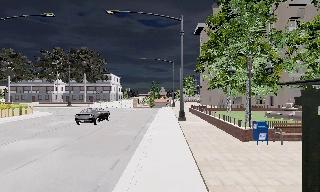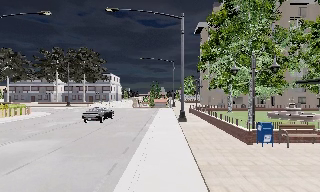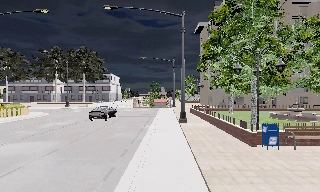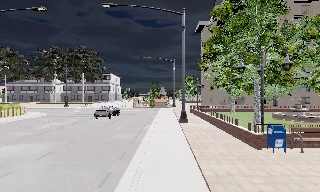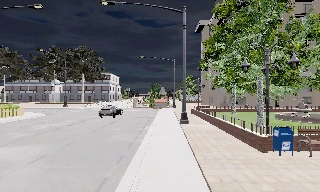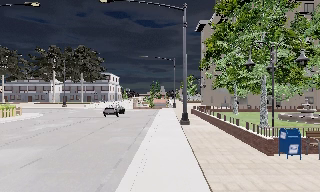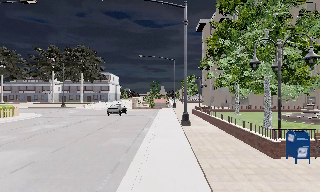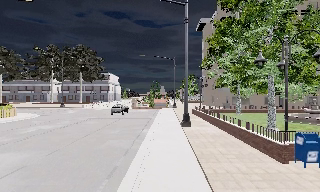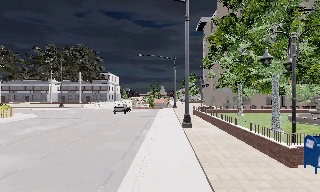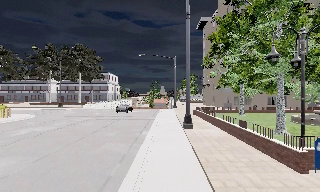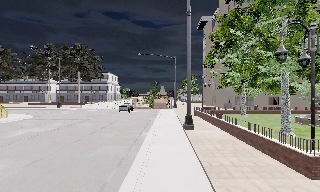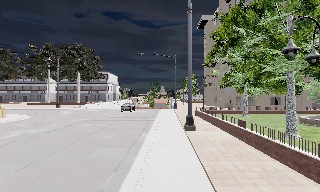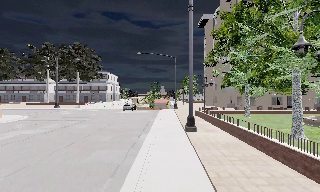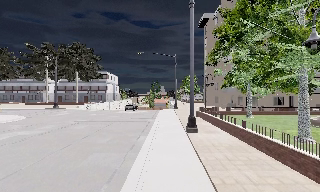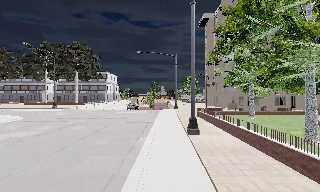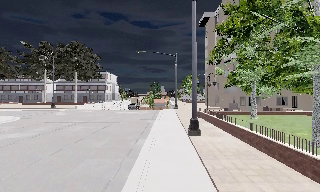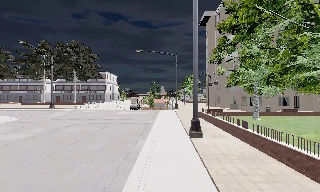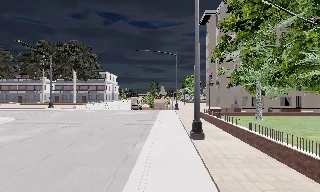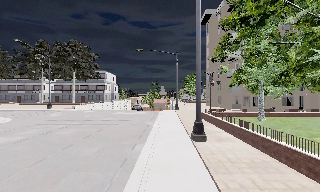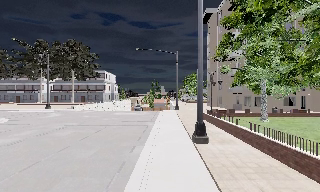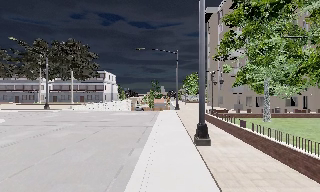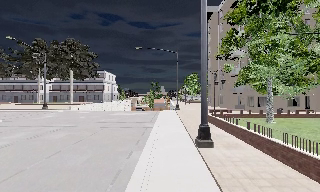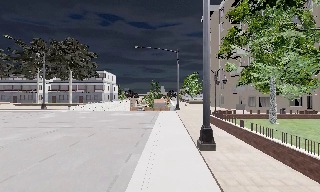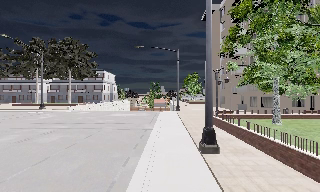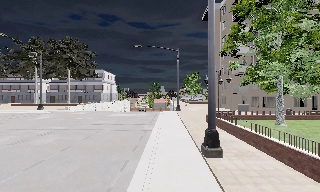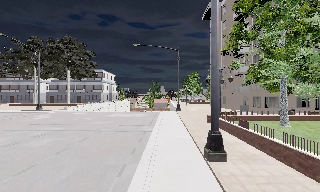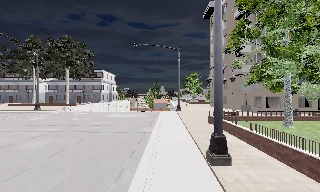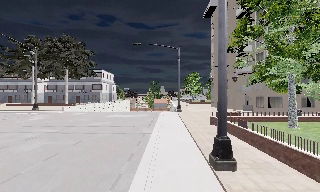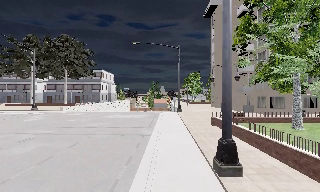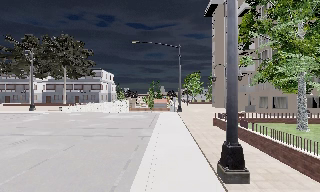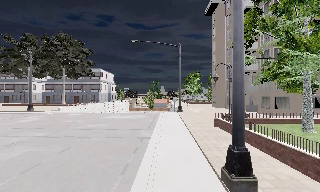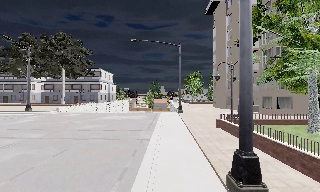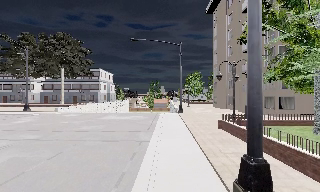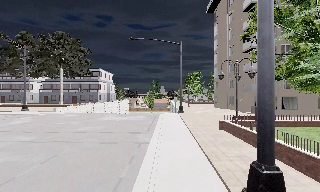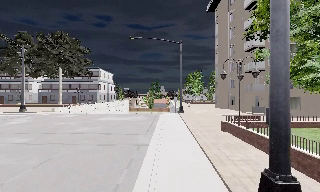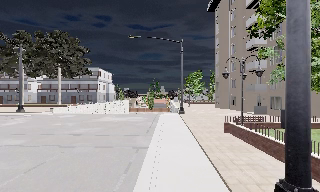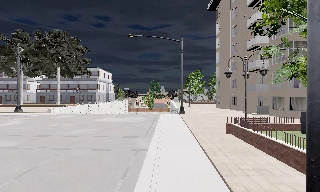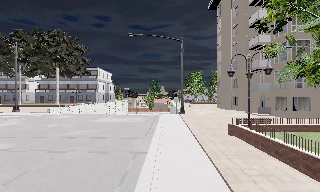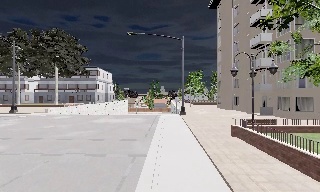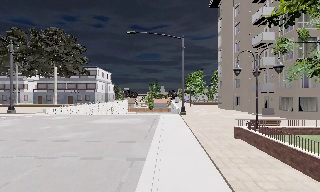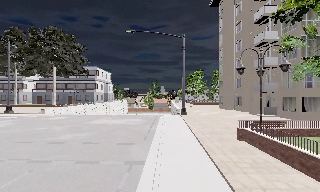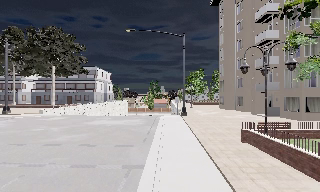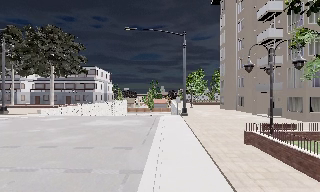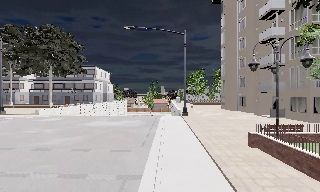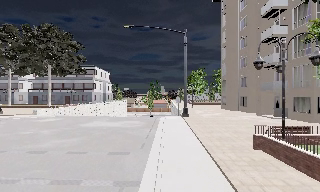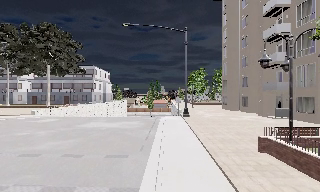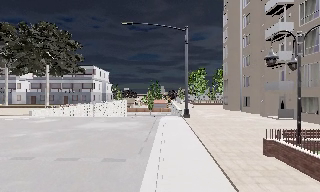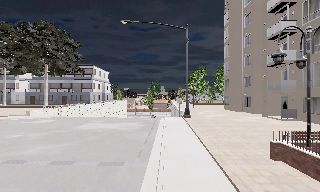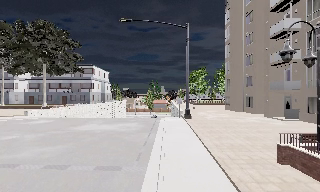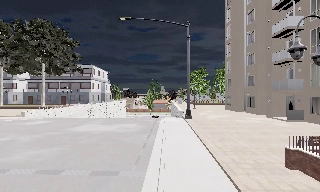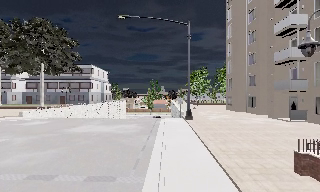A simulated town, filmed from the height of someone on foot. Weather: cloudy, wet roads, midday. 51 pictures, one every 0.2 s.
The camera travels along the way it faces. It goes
forward.
0.0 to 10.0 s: The camera travels forward, about 19 m, so what stands in front looms larger.
The film runs forward here.
